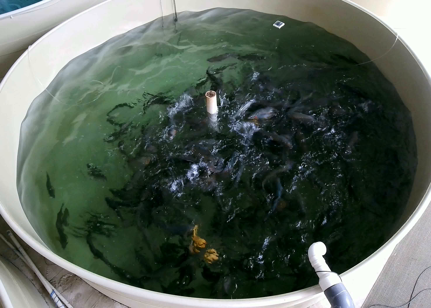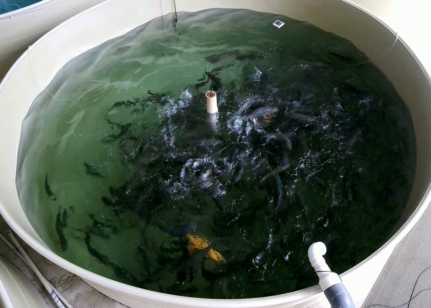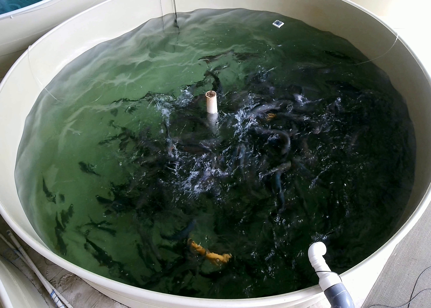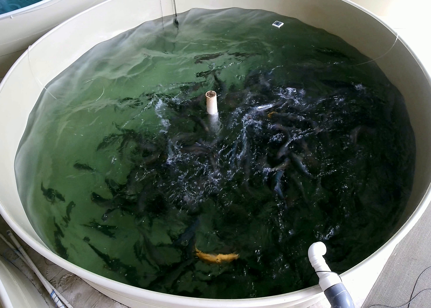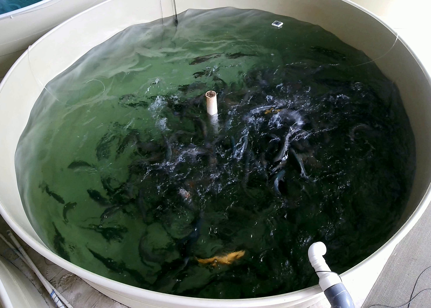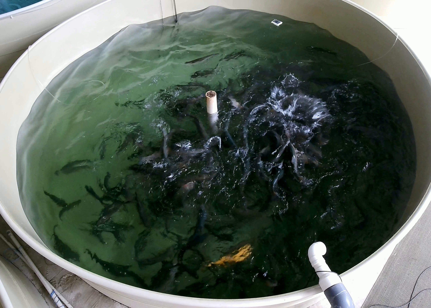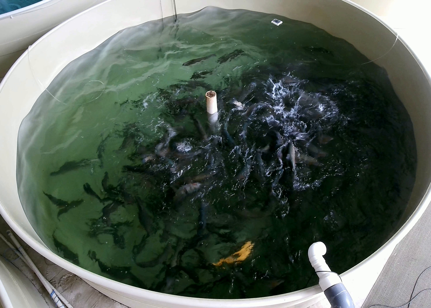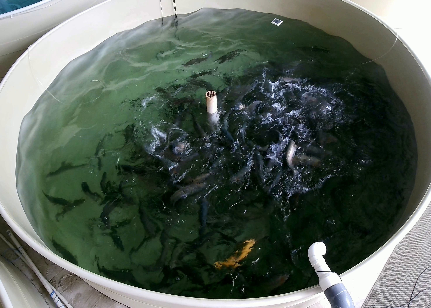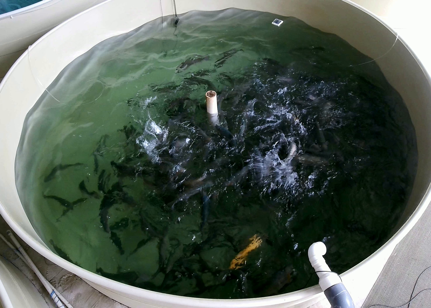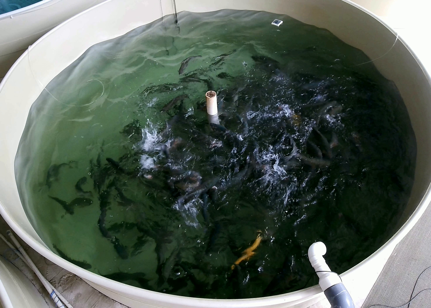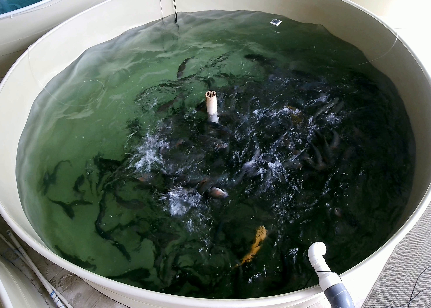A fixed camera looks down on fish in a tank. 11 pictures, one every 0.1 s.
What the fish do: Strong feeding.
